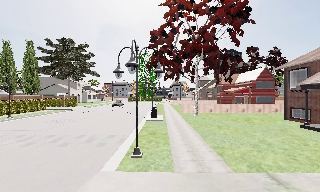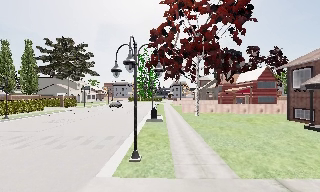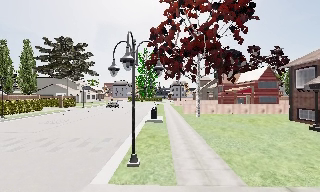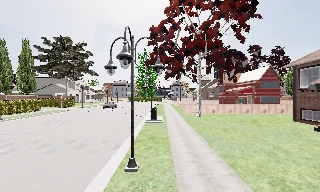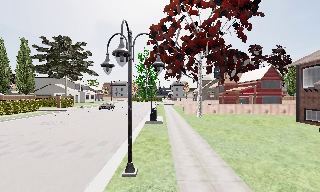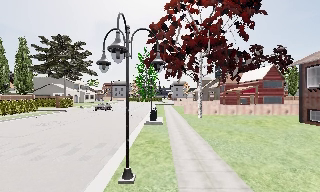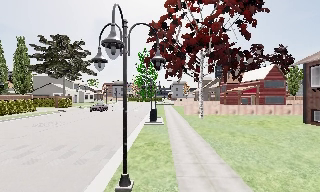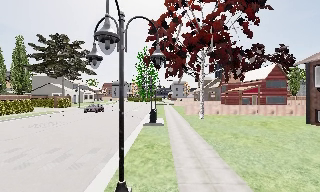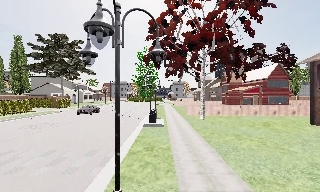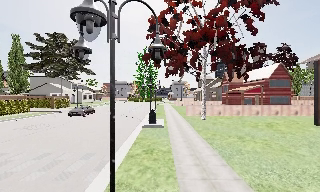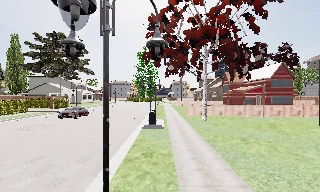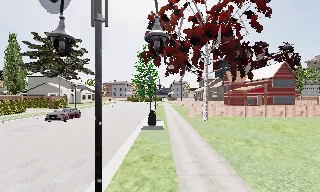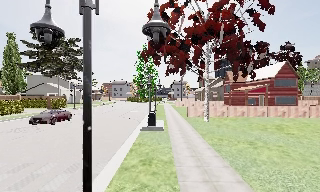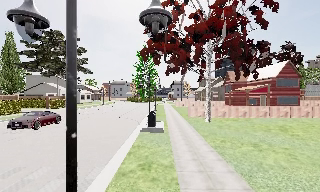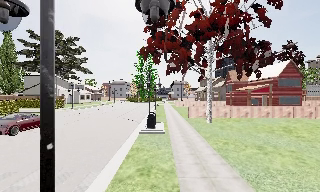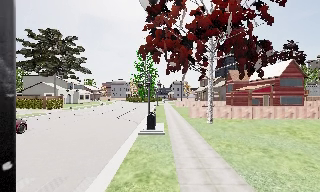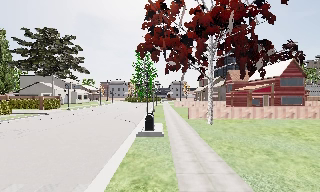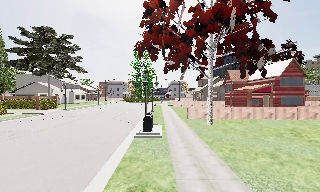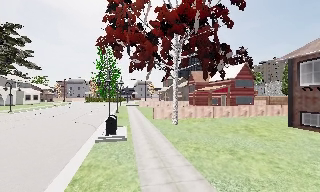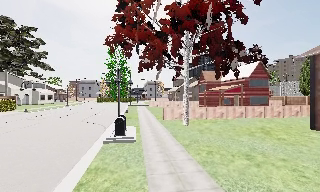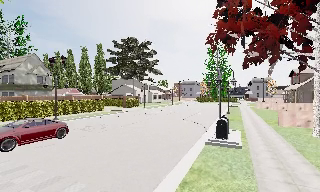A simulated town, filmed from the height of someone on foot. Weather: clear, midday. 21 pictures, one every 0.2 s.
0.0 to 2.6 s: The camera travels forward, about 5 m, so what stands in front looms larger.
2.6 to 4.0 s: The camera pans to its left, which is counterclockwise from overhead, by about 25 degrees. It travels forward, about 2.5 m, so what stands in front looms larger.
The film runs forward here.
